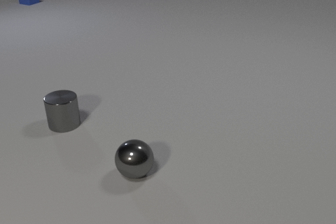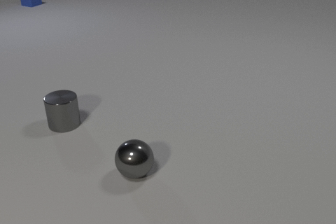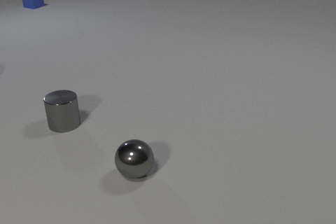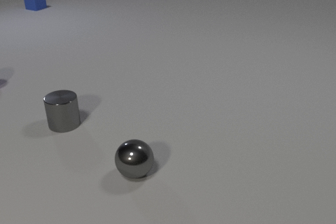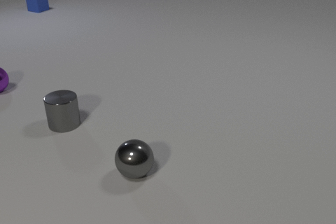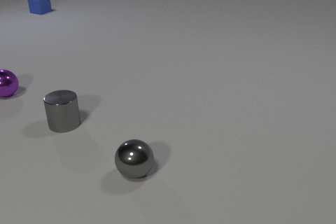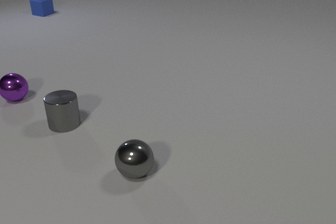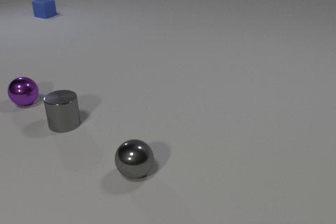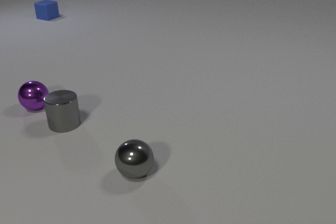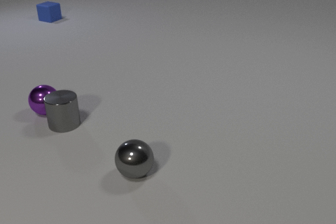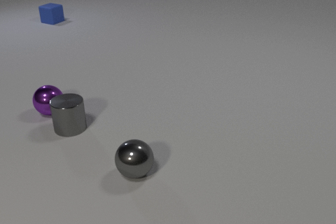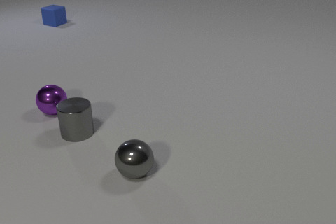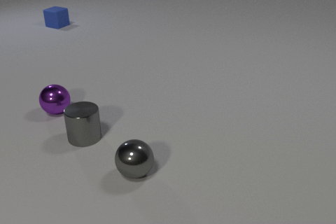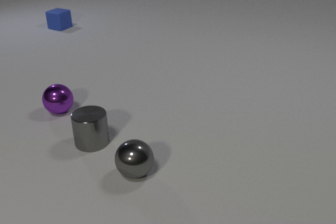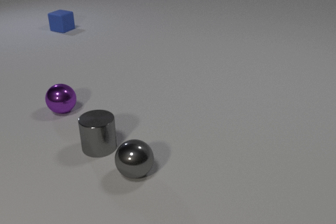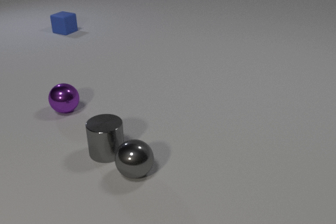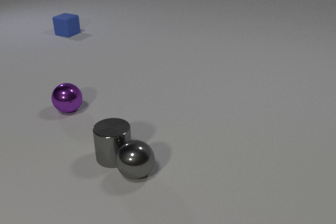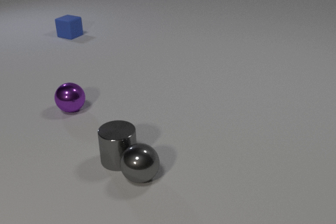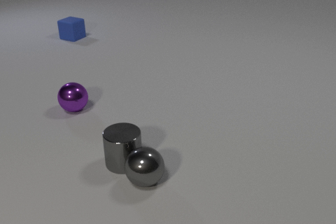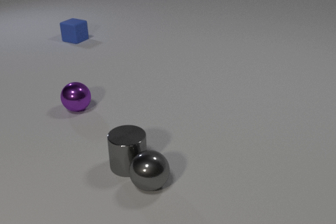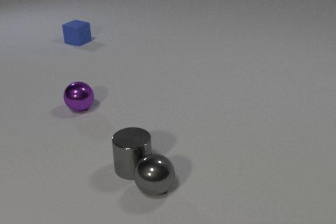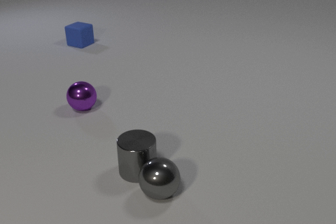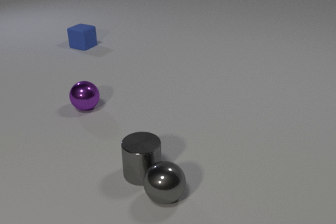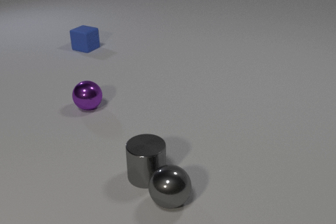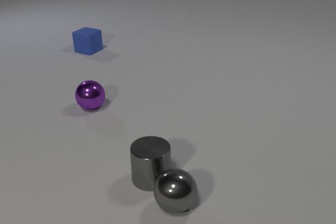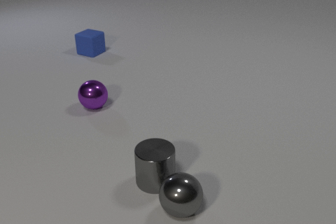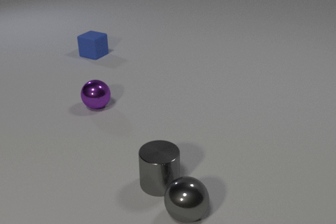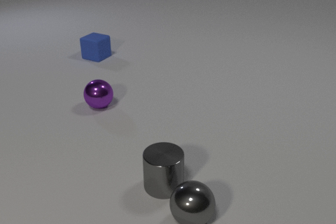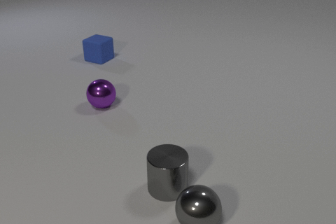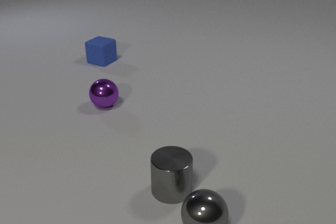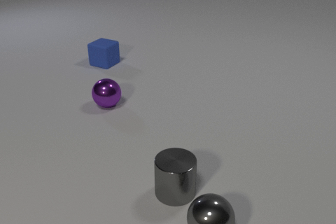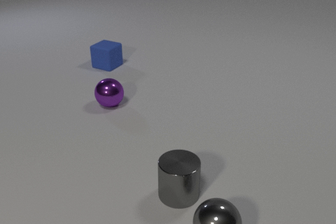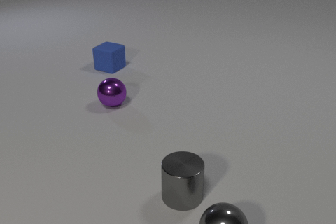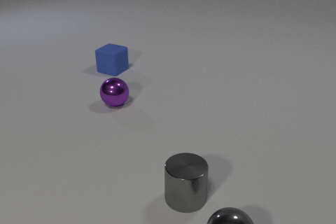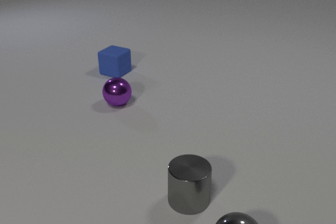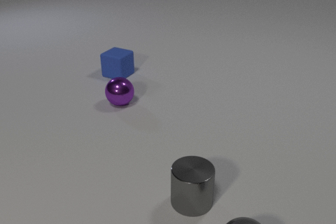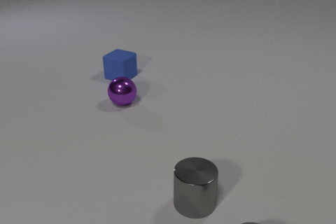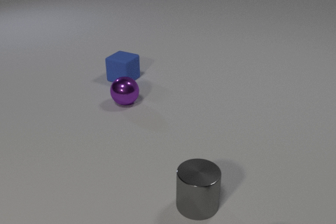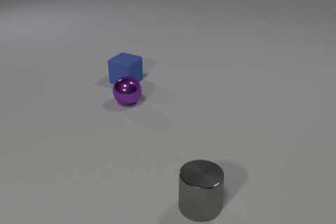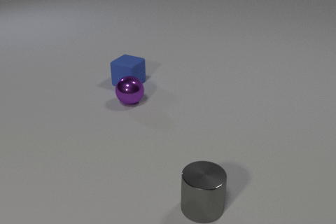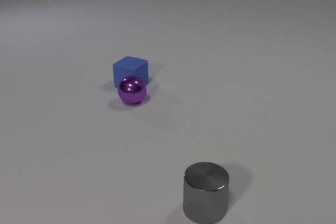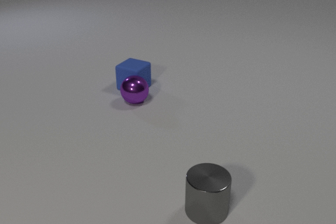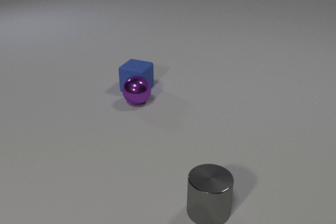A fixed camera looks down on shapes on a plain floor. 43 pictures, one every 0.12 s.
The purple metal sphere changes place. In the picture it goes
to the right.
The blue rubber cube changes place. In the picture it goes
toward the camera.
0.00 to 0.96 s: The purple metal sphere comes in at the left edge, rolls toward the camera and to the right. The blue rubber cube slides toward the camera.
0.96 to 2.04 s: The purple metal sphere rolls to the right and toward the camera. The gray metal cylinder slides toward the camera and to the right. The blue rubber cube slides toward the camera. The purple metal sphere and the gray metal cylinder collide. The gray metal cylinder and the gray metal sphere collide.
2.04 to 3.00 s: The purple metal sphere rolls to the right. The gray metal cylinder slides to the right and toward the camera. The blue rubber cube slides toward the camera. The gray metal sphere rolls toward the camera and to the right.
3.00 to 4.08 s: The purple metal sphere rolls to the right. The gray metal cylinder slides to the right and toward the camera. The blue rubber cube slides toward the camera and to the right. The gray metal sphere rolls to the right and toward the camera.
4.08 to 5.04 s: The purple metal sphere rolls to the right. The gray metal cylinder slides to the right and toward the camera. The blue rubber cube slides toward the camera and to the right. The gray metal sphere rolls to the right and toward the camera, leaves at the bottom edge. The purple metal sphere and the blue rubber cube collide.
How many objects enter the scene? 1.
Are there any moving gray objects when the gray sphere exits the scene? yes.
What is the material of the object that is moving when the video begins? rubber.
